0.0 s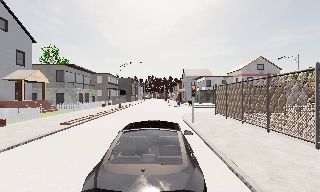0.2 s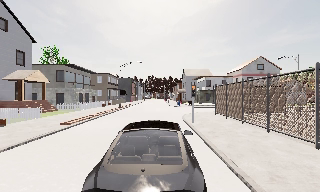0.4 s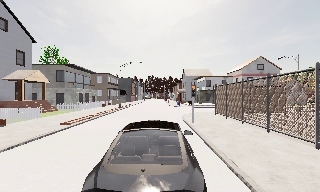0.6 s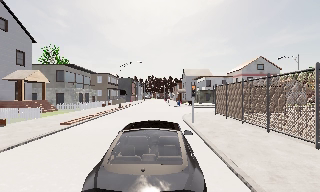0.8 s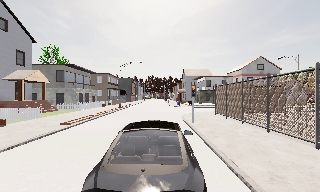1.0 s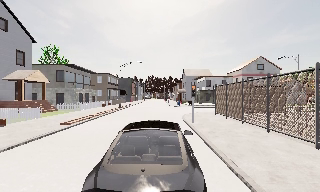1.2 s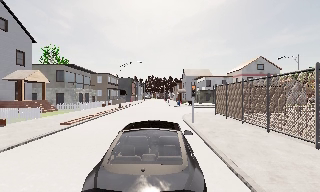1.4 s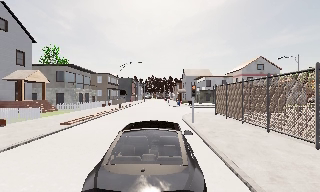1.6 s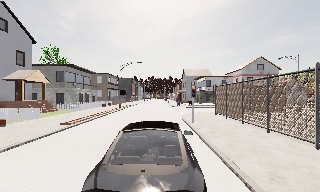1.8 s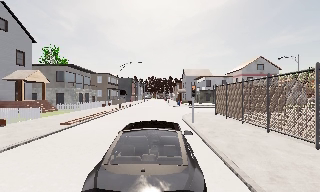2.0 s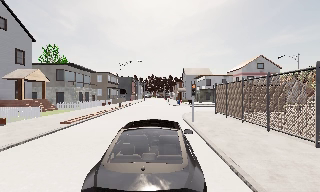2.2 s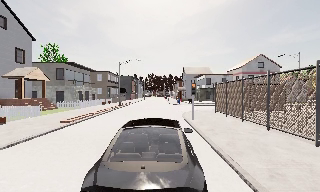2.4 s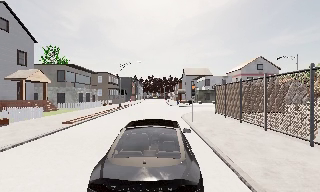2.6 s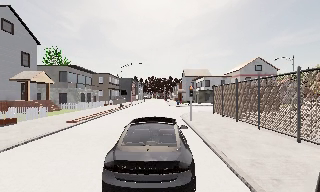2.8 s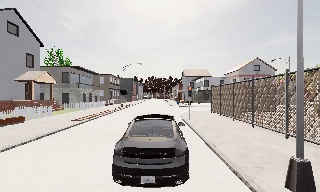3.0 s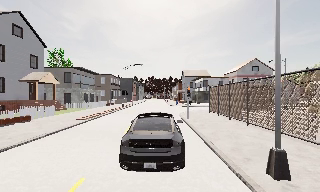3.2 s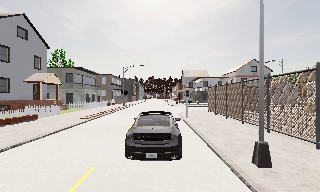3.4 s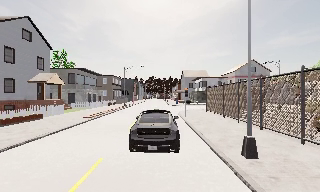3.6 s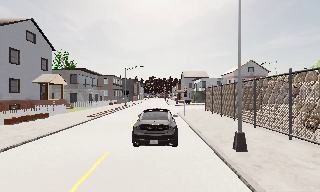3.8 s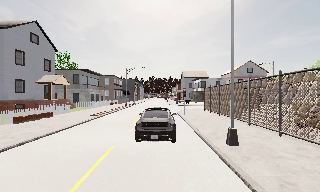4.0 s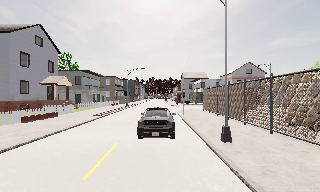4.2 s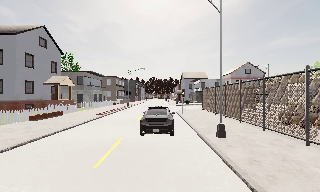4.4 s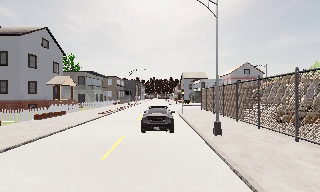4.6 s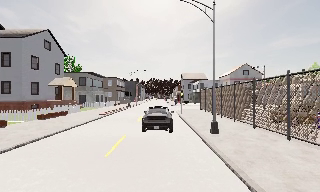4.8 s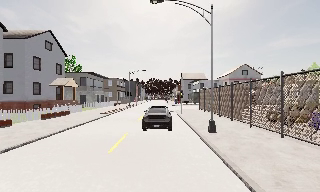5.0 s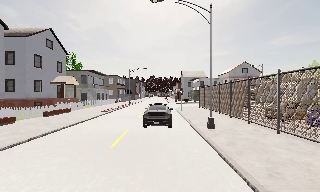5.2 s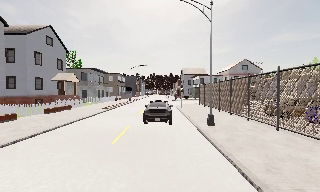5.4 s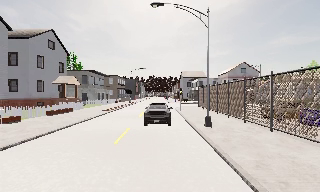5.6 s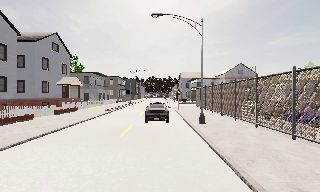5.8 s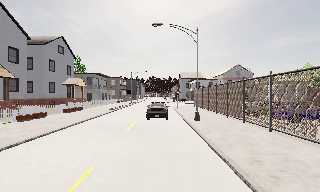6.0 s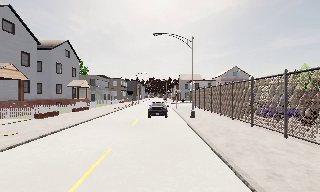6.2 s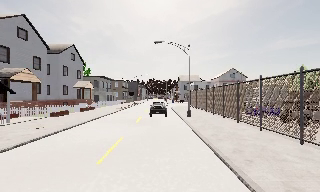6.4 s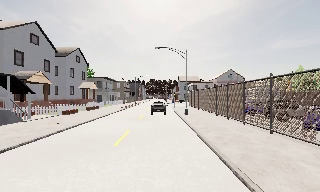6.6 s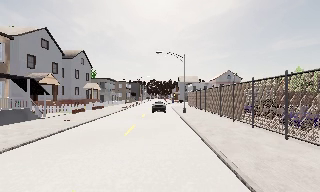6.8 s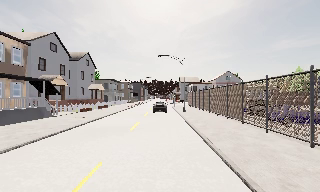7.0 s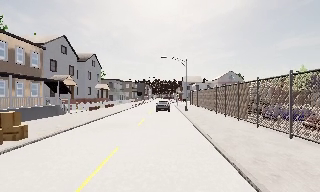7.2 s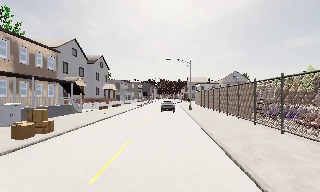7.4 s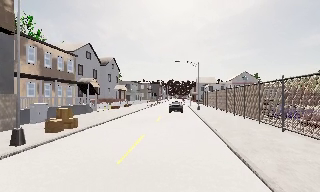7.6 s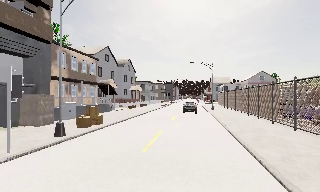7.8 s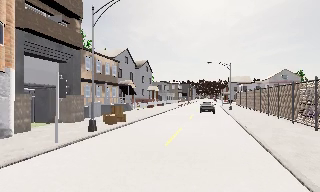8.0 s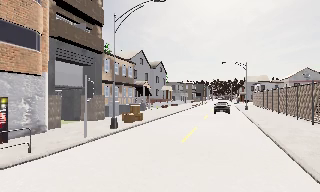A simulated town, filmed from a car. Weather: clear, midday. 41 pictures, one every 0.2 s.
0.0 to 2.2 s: The camera keeps its place and its aim.
2.2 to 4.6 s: The camera travels backward, about 7 m, so what stands in front gets smaller.
4.6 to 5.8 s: The camera travels backward, about 4 m, so what stands in front gets smaller. It gains speed.
5.8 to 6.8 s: The camera travels backward, about 9 m, so what stands in front gets smaller.
6.8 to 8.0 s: The camera swings to its left by about 20 degrees, and the scene slides to the right. It travels backward, about 6 m, so what stands in front gets smaller. It loses speed.
The film runs backward here.
